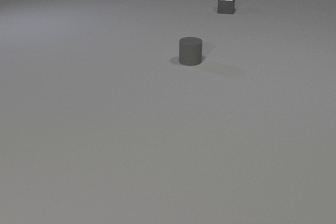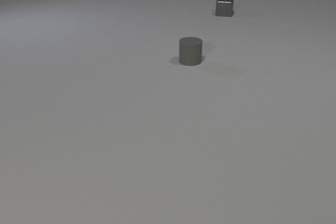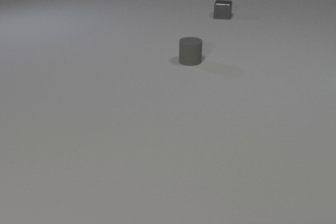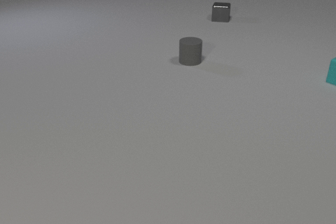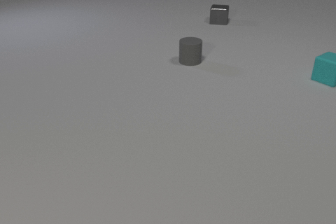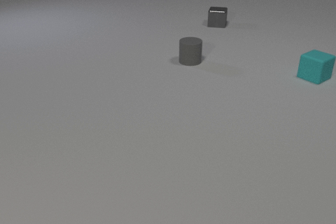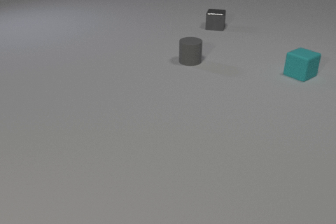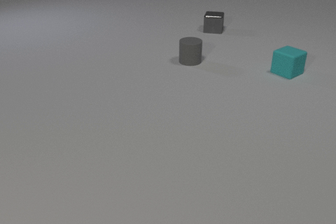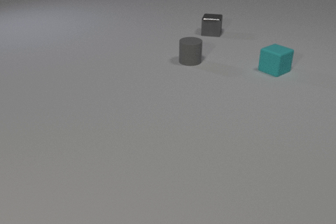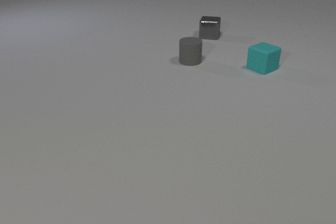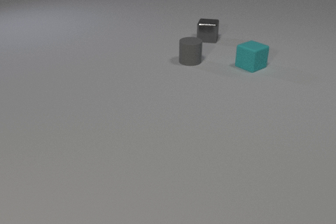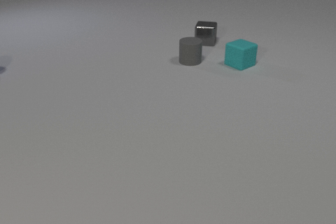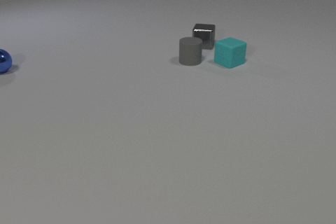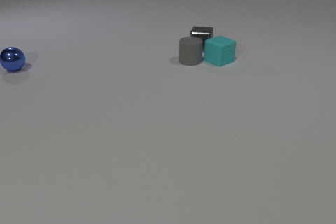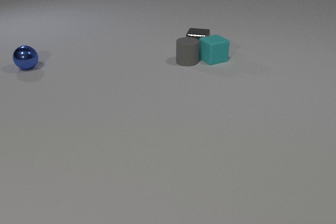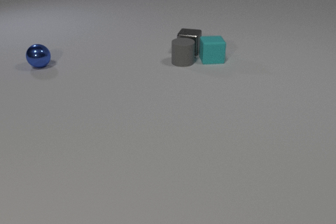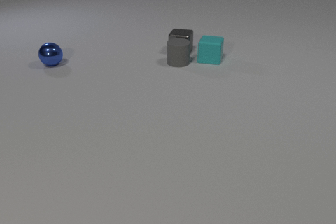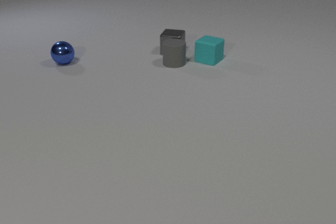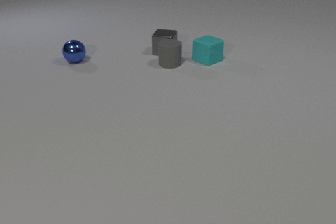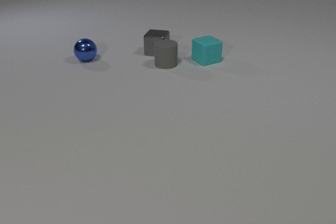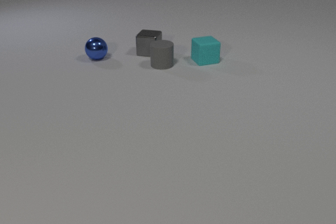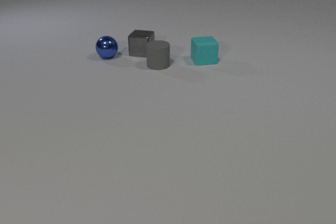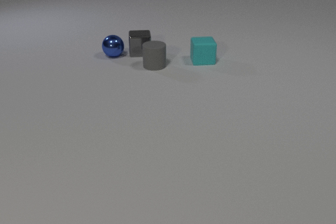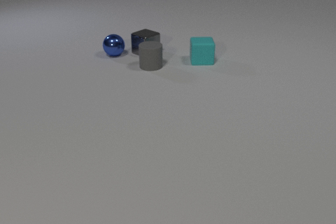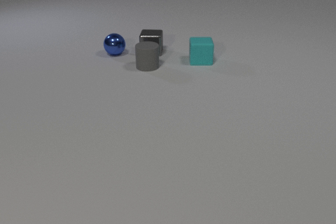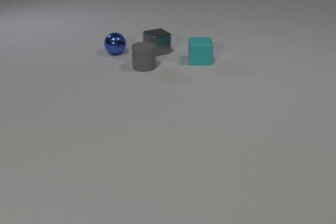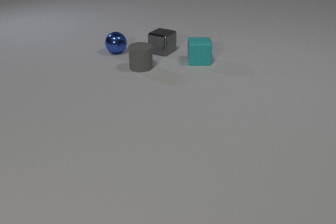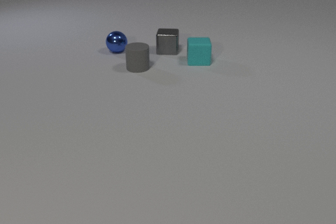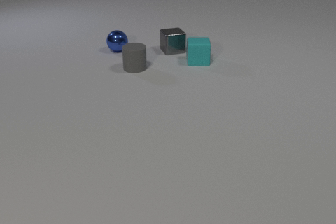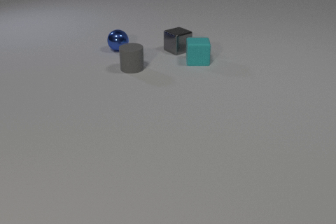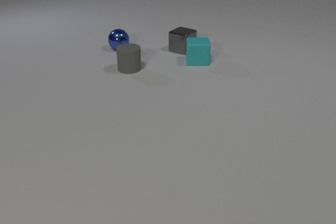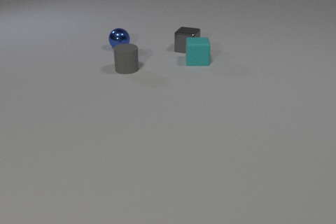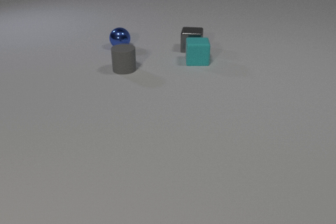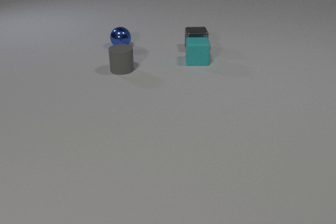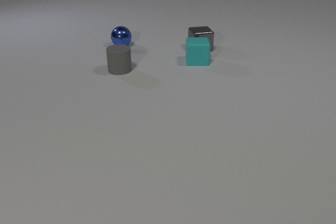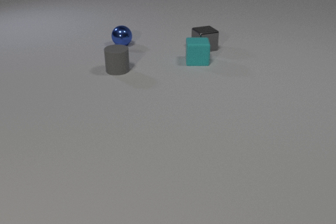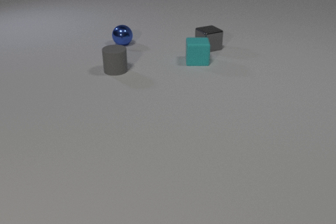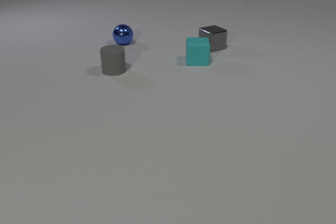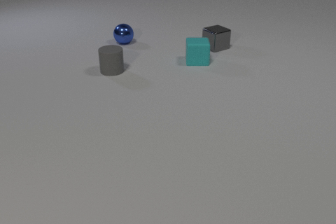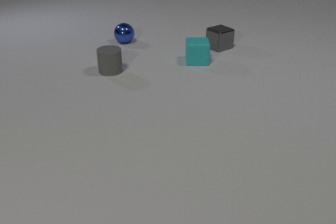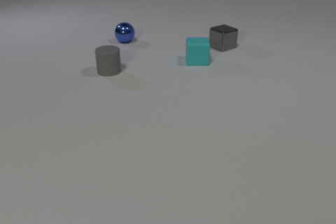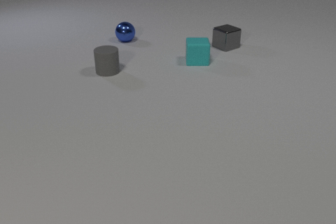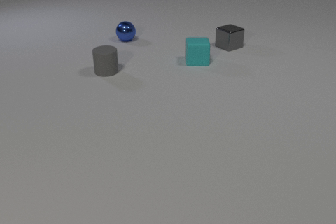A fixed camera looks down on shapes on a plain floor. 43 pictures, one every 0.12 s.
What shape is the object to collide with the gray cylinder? cube.
How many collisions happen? 3.
What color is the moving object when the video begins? gray.
0.00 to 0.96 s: The cyan rubber cube comes in at the right edge, slides to the left. The gray metal cube slides toward the camera.
0.96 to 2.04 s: The cyan rubber cube slides to the left, spins so that its near face slides to the left, clockwise seen from above. The gray metal cube slides toward the camera and to the left. The blue metal sphere comes in at the left edge, rolls to the right. The gray rubber cylinder slides to the left. The cyan rubber cube and the gray rubber cylinder collide. The cyan rubber cube and the gray metal cube collide.
2.04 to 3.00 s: The cyan rubber cube slides to the left, spins clockwise seen from above by about 60 degrees, its near face sliding to the left. The gray metal cube slides to the left. The blue metal sphere rolls to the right. The gray rubber cylinder slides to the left. The gray metal cube and the blue metal sphere collide.
3.00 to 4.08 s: The gray metal cube slides to the right. The blue metal sphere rolls away from the camera. The gray rubber cylinder slides to the left.
4.08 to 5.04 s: The gray metal cube slides to the right. The blue metal sphere rolls away from the camera. The gray rubber cylinder slides to the left.
